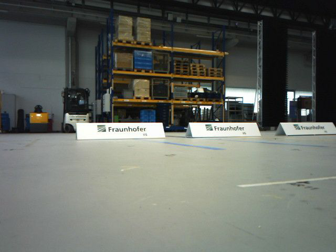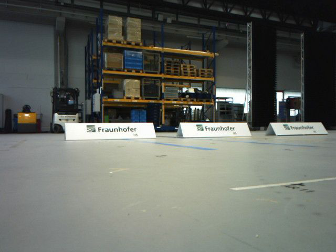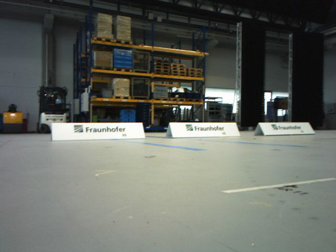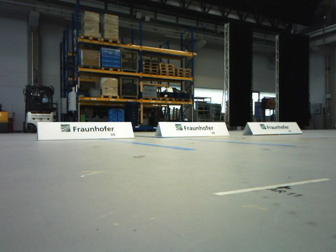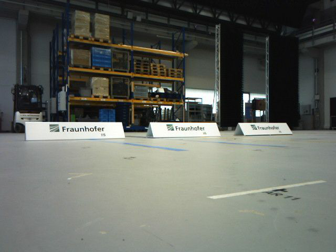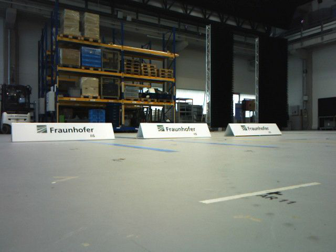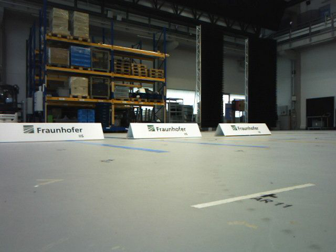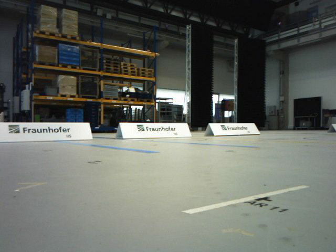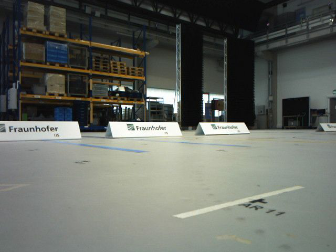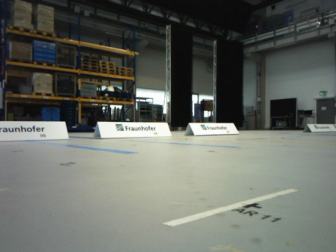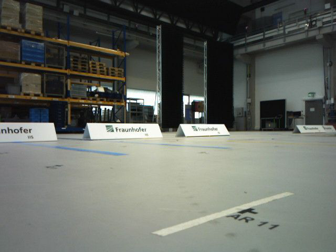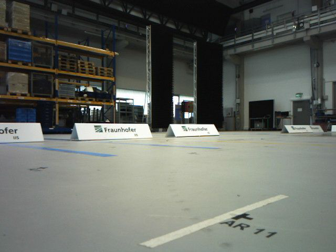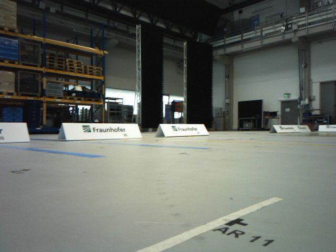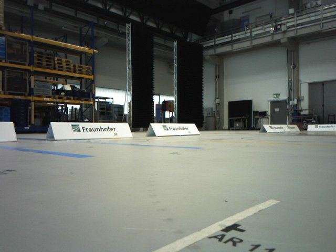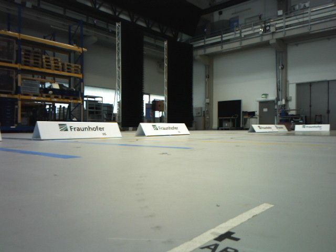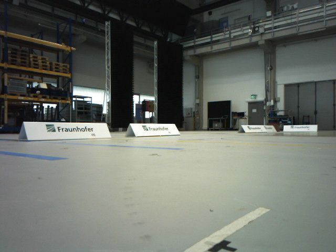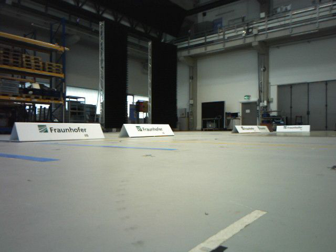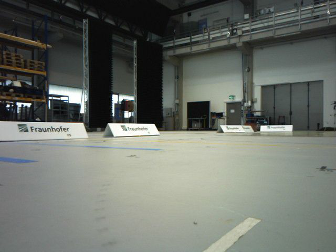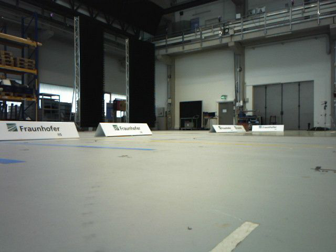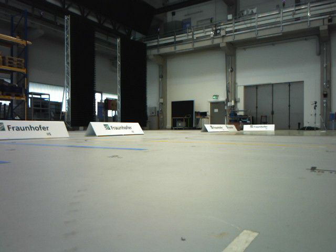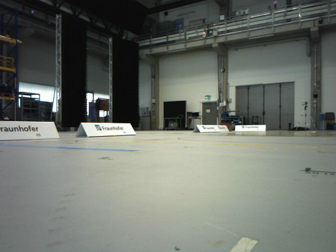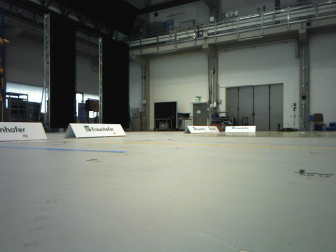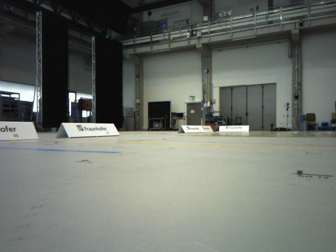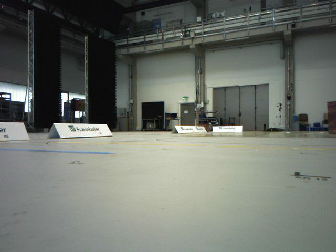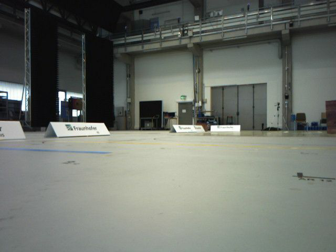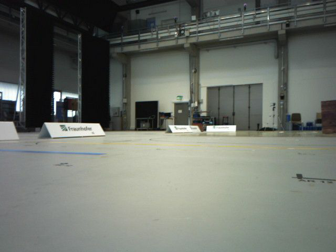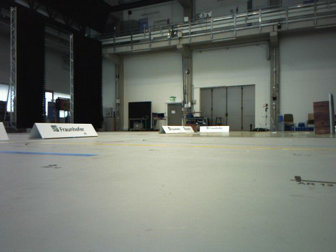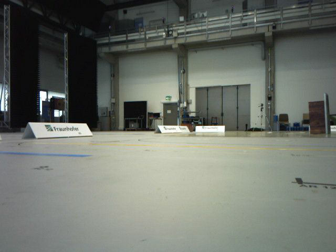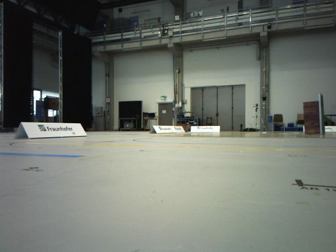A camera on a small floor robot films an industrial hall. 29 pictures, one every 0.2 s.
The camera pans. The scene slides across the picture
to the left.
The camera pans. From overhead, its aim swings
clockwise.
0.0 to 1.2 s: The camera swings to its right by about 10 degrees, and the scene slides to the left. It travels forward, about 0.2 m, so what stands in front looms larger.
1.2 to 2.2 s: The camera travels forward, about 0.2 m, so what stands in front looms larger.
2.2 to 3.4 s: The camera swings to its right by about 10 degrees, and the scene slides to the left. It travels forward, about 0.2 m, so what stands in front looms larger.
3.4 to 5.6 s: The camera swings to its right by about 15 degrees, and the scene slides to the left. It travels forward, about 0.5 m, so what stands in front looms larger.
The film runs forward here.
